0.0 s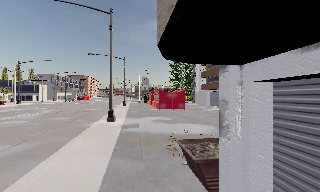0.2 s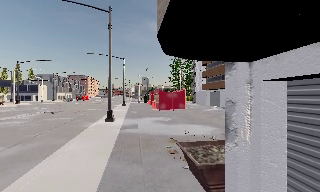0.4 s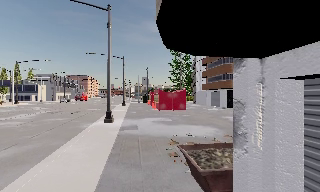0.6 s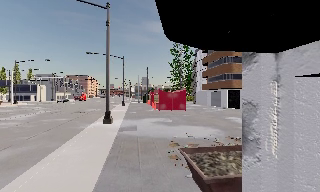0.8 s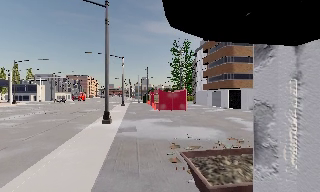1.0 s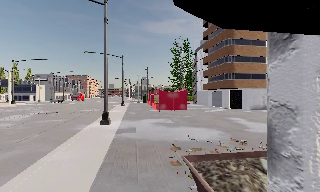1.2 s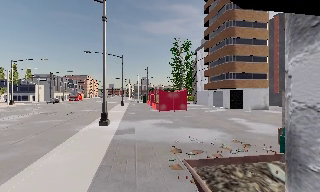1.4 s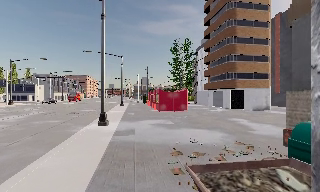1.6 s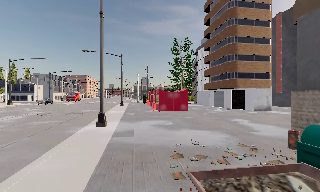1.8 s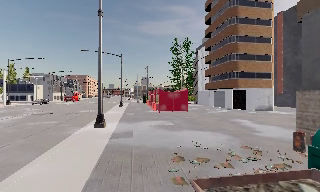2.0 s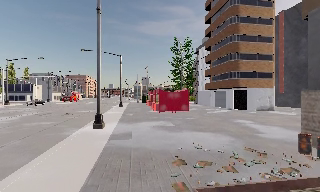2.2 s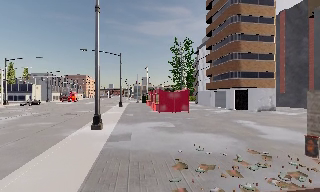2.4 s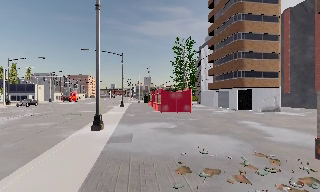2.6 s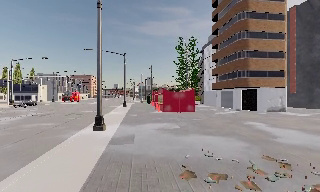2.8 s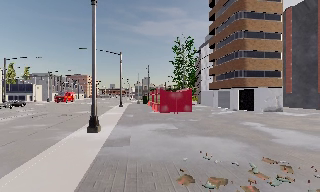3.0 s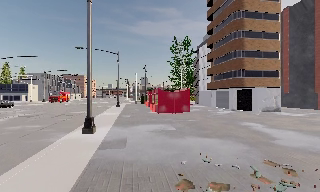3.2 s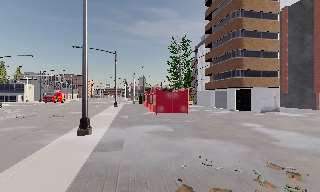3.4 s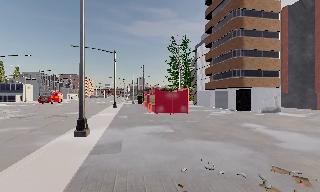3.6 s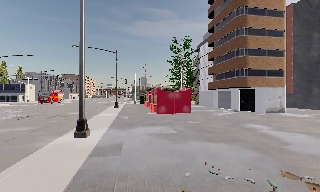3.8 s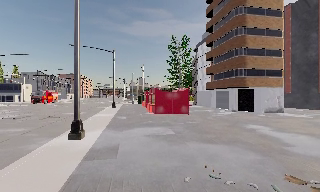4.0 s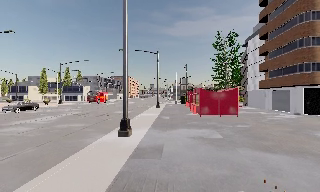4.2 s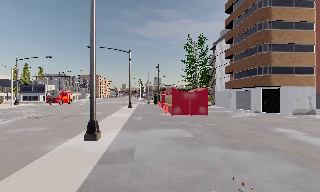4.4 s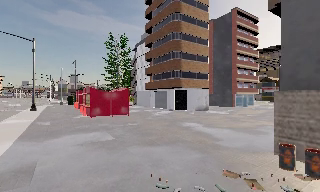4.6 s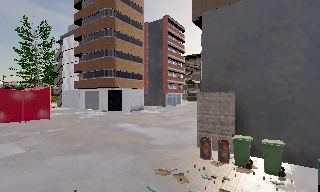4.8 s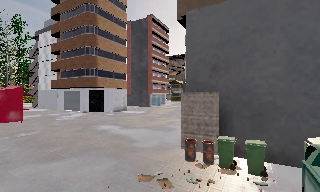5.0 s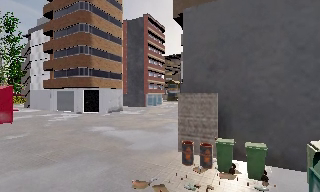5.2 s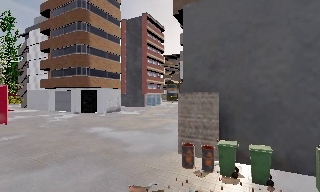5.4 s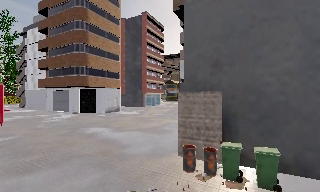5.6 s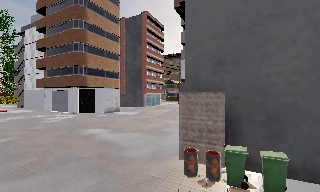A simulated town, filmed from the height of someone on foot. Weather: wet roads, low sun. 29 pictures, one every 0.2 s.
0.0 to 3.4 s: The camera travels forward, about 5 m, so what stands in front looms larger.
3.4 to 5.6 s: The scene slides to the left, as the camera pans about 50 degrees to its right. It travels forward, about 3 m.
The film runs forward here.
